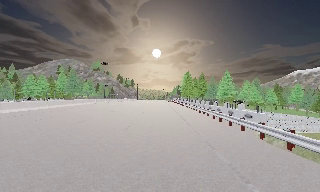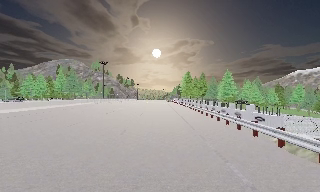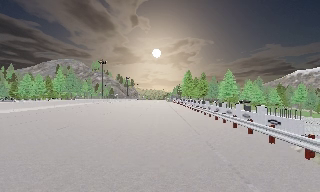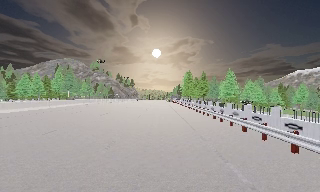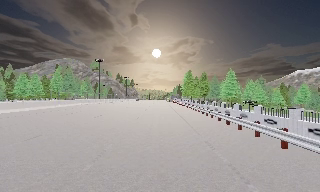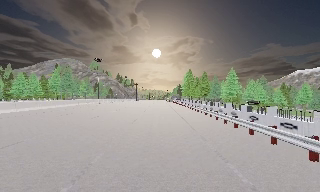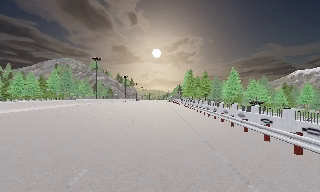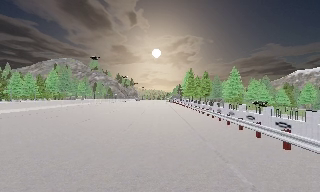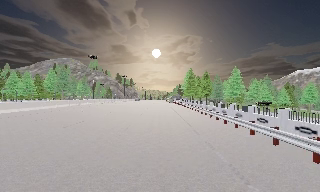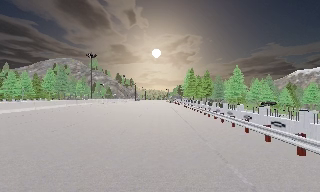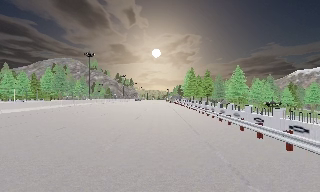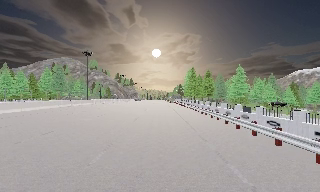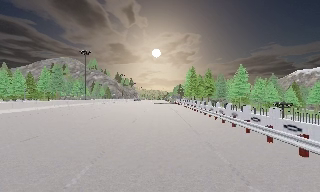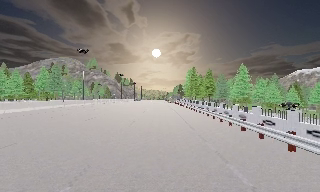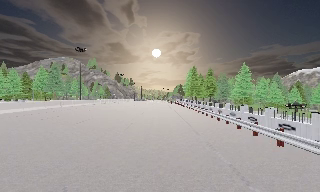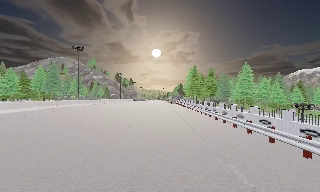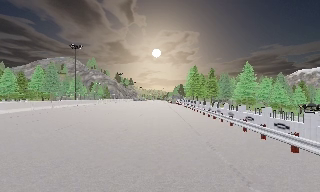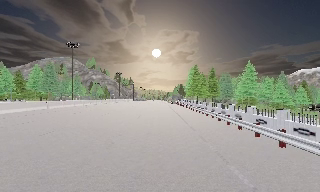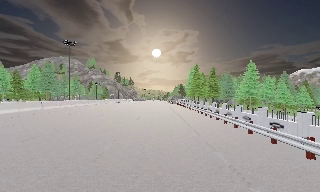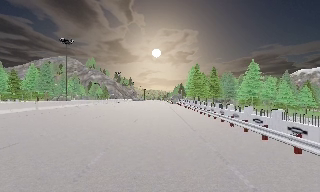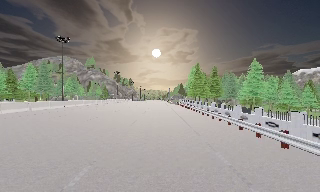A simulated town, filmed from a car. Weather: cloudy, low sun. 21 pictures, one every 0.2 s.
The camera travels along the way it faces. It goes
forward.
0.0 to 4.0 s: The camera travels forward, about 20 m, so what stands in front looms larger.
The film runs forward here.
